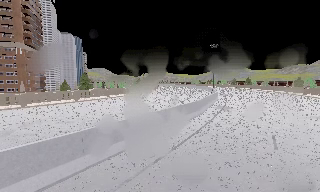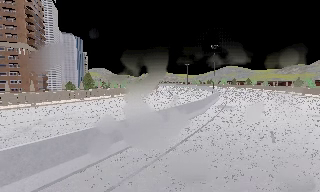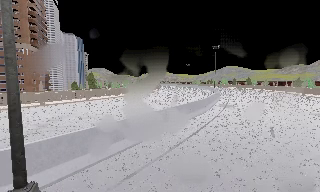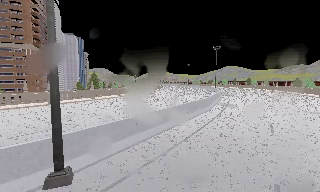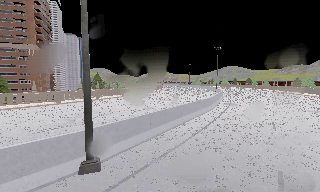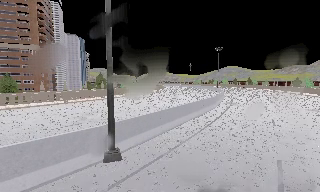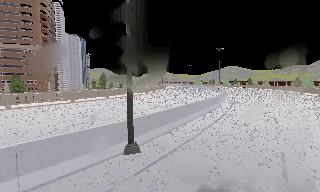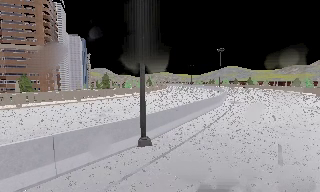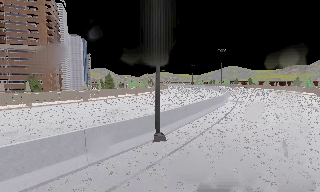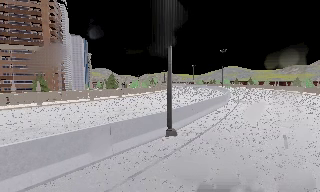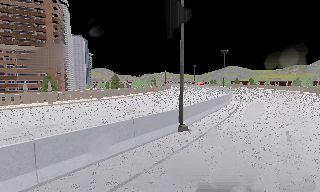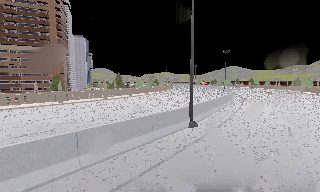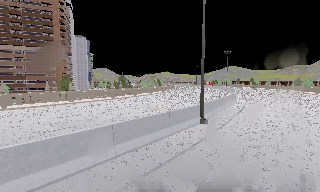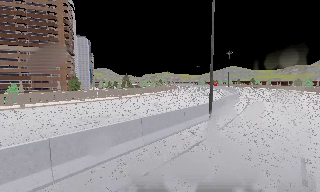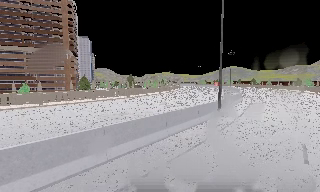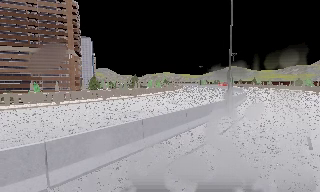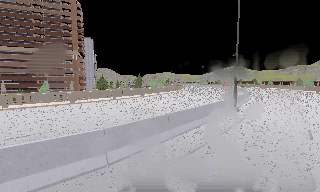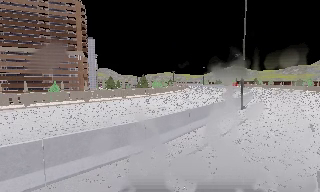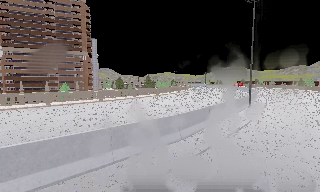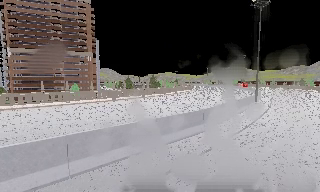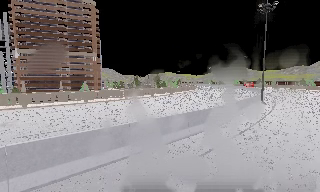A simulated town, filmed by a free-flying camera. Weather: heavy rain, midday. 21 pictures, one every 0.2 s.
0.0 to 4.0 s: The camera travels backward and to its left, about 25 m, so what stands in front gets smaller. It gains speed.
The film runs backward here.
